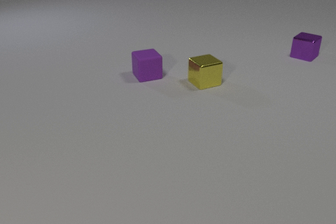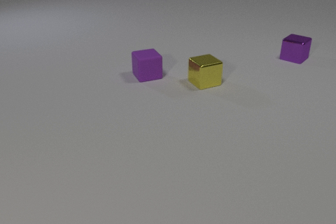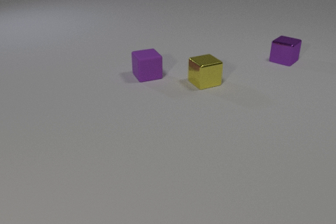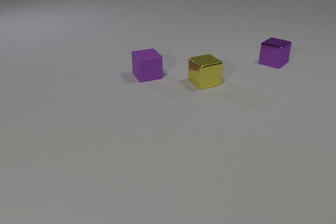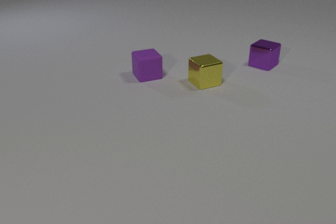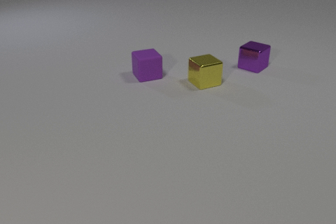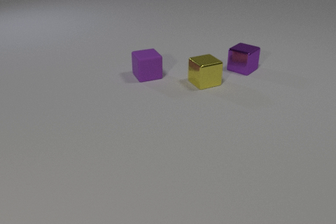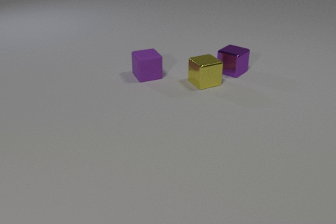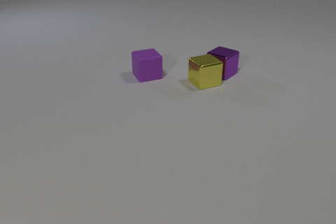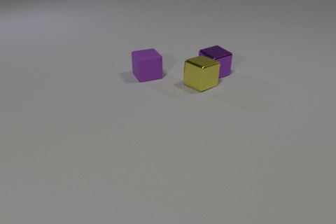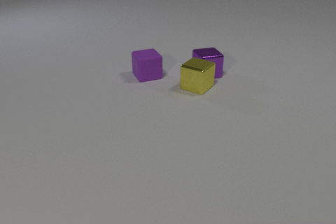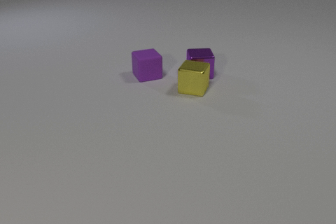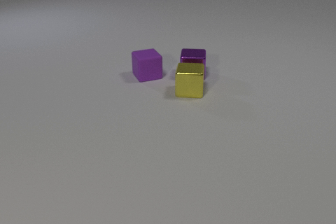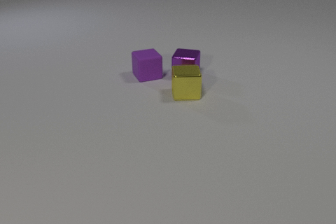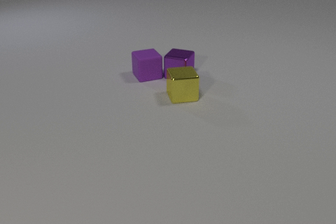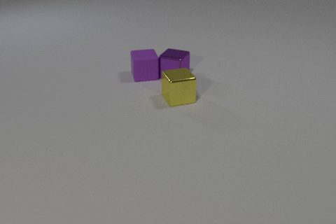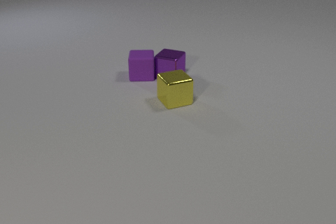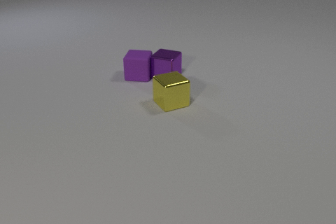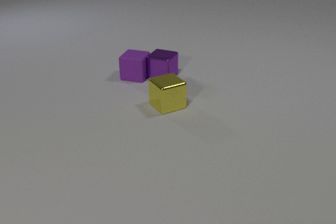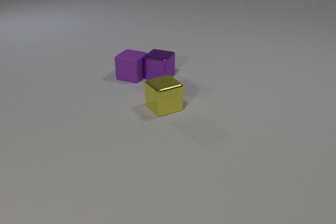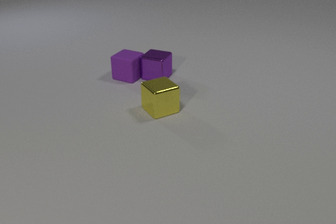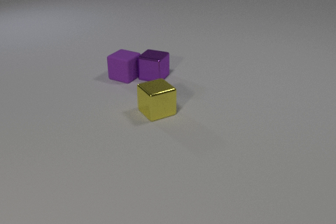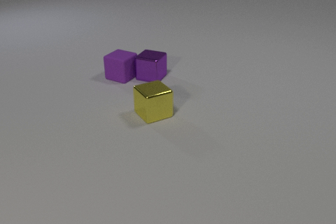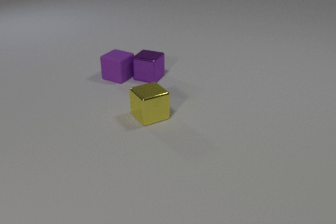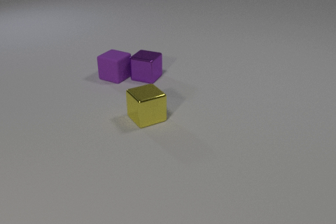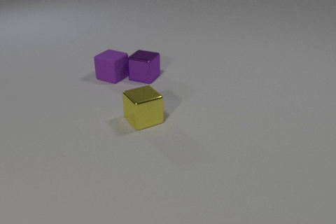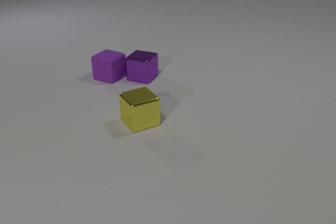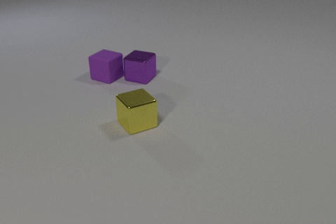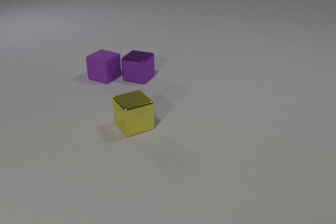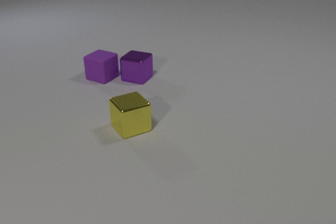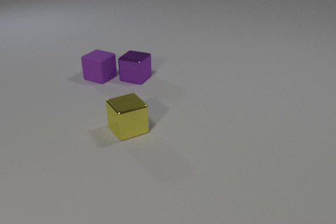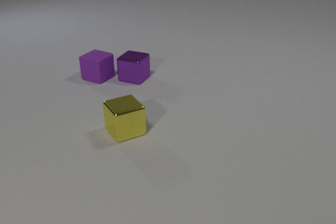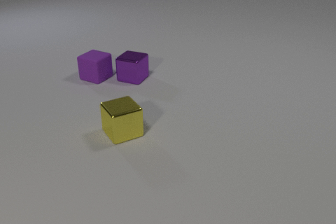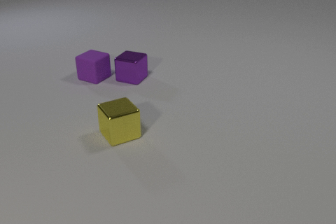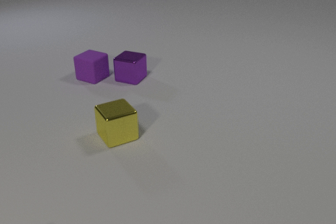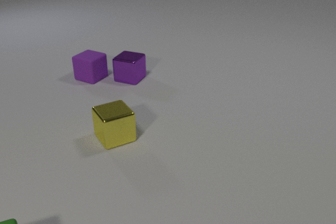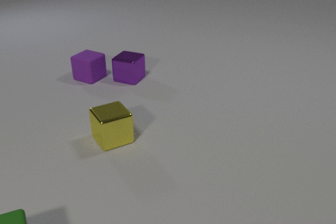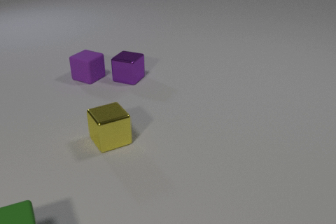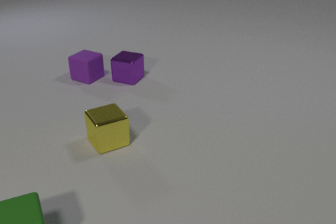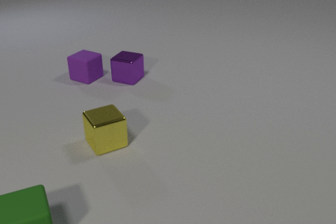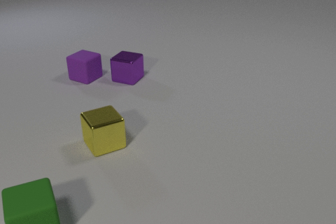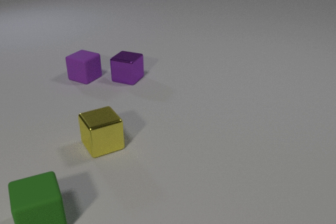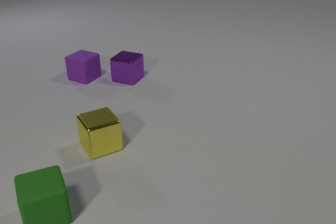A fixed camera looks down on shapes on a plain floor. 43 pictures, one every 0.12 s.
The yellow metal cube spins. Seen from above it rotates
counterclockwise.
The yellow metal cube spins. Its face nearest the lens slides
to the right.
0.00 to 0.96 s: The purple metal cube slides to the left and toward the camera. The purple metal cube and the yellow metal cube collide.
0.96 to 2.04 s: The purple metal cube slides to the left, spins so that its near face slides to the left, clockwise seen from above. The yellow metal cube slides toward the camera and to the left, spins so that its near face slides to the right, counterclockwise seen from above. The purple rubber cube slides to the left, spins so that its near face slides to the left, clockwise seen from above. The purple metal cube and the purple rubber cube collide.
2.04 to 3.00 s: The purple metal cube slides to the left. The yellow metal cube slides toward the camera and to the left. The purple rubber cube slides to the left, spins clockwise seen from above by about 15 degrees, its near face sliding to the left.
3.00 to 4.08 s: The purple metal cube slides to the left. The yellow metal cube slides toward the camera and to the left. The purple rubber cube slides to the left.
4.08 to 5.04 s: The yellow metal cube slides to the left and toward the camera. The purple rubber cube slides to the left. The green rubber cube comes in at the bottom edge, slides away from the camera and to the right.
What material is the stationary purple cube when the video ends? metal.
Are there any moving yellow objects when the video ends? yes.
How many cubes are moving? 4.
